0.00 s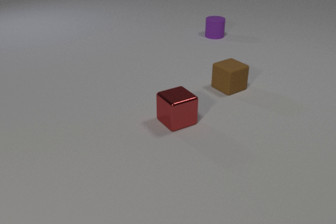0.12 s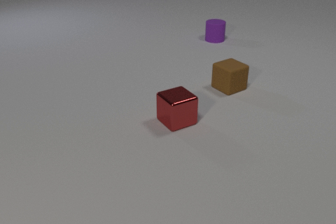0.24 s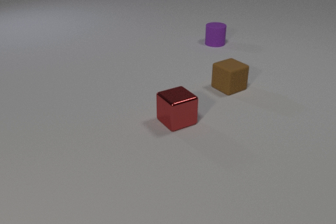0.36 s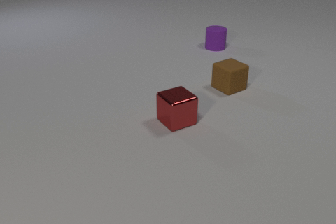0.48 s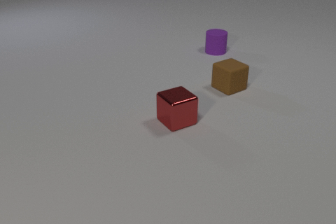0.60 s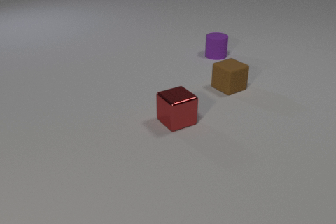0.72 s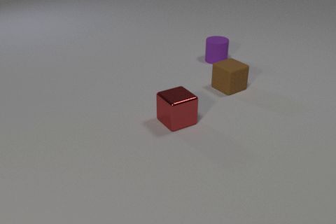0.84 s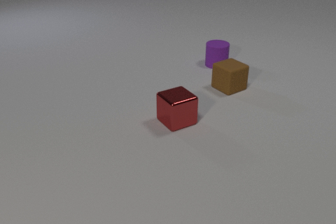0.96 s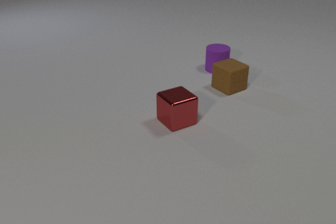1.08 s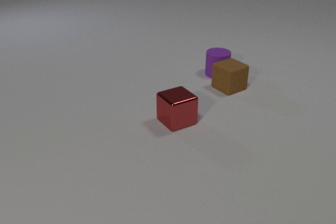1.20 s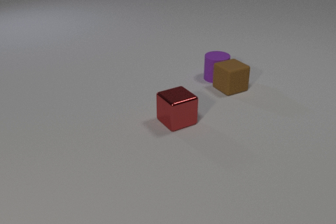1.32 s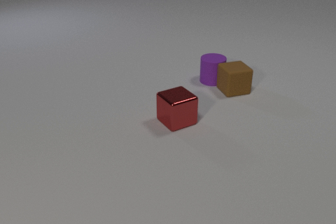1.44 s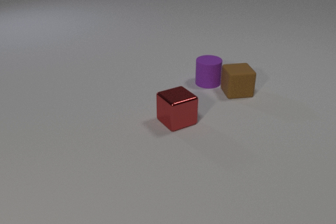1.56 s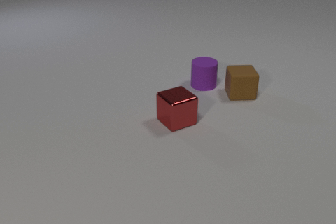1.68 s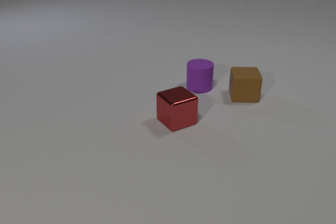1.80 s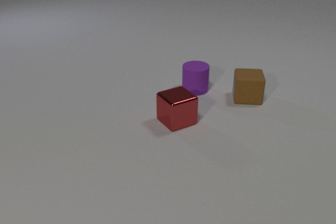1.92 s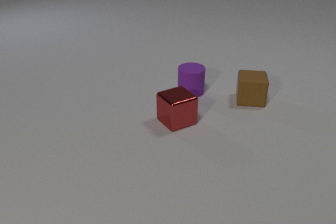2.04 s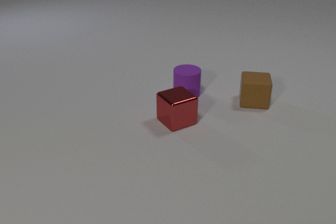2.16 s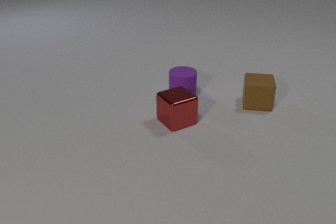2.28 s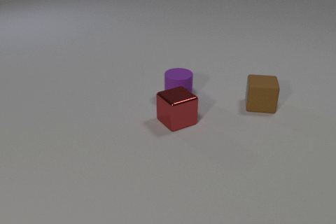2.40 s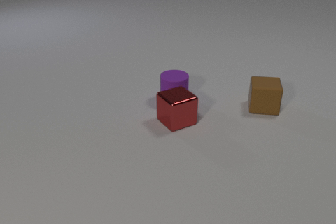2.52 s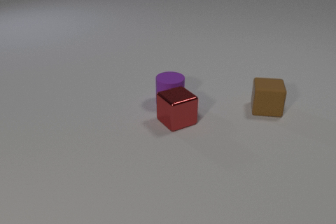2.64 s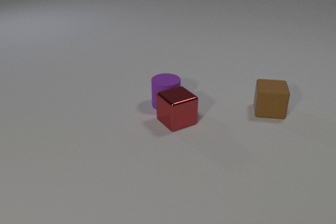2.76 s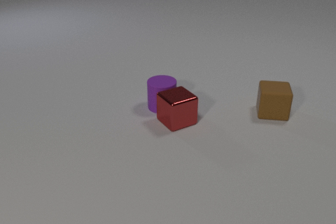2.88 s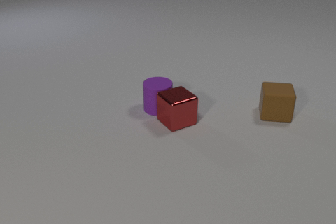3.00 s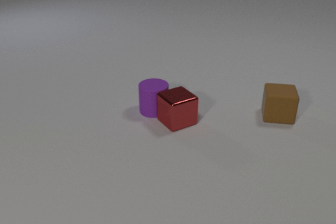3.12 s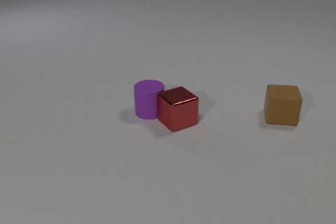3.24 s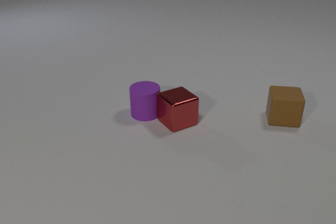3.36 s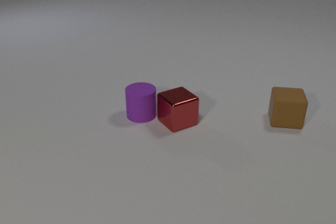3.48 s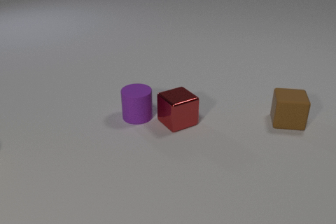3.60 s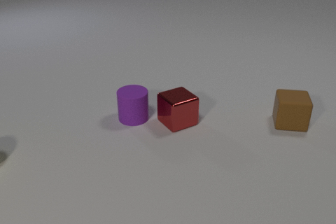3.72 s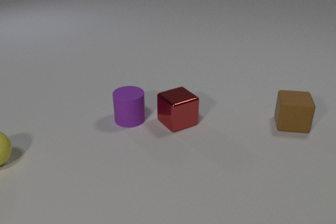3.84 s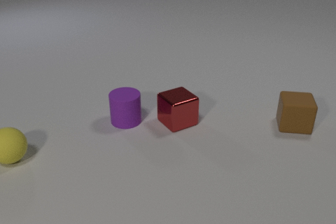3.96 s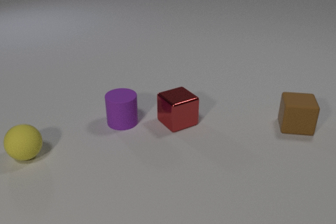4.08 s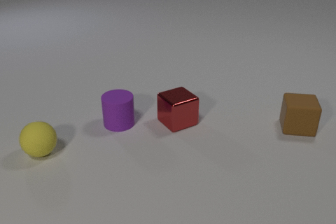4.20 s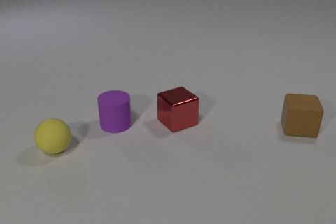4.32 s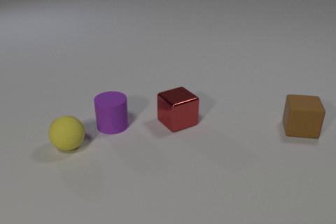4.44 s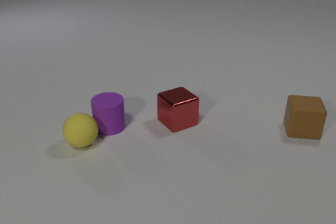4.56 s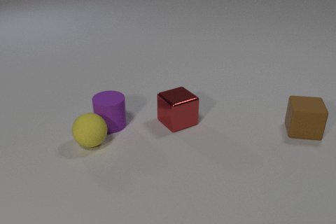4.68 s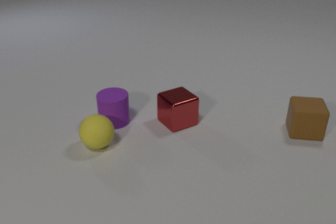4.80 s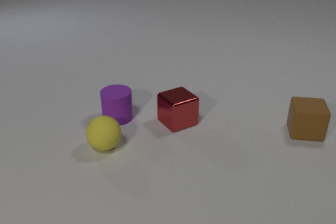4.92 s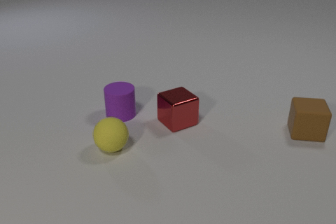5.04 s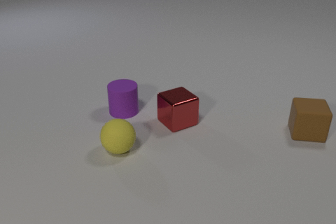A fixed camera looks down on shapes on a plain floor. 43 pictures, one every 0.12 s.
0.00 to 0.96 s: The purple rubber cylinder slides toward the camera.
0.96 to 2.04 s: The purple rubber cylinder slides toward the camera and to the left. The brown rubber cube slides toward the camera and to the right, spins clockwise seen from above by about 45 degrees, its near face sliding to the left. The purple rubber cylinder and the brown rubber cube collide.
2.04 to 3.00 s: The purple rubber cylinder slides toward the camera and to the left. The brown rubber cube slides to the right and toward the camera. The purple rubber cylinder and the red metal cube collide.
3.00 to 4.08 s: The purple rubber cylinder slides to the left and toward the camera. The brown rubber cube slides to the right and toward the camera. The yellow rubber sphere comes in at the left edge, rolls to the right.
4.08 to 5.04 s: The purple rubber cylinder slides away from the camera. The brown rubber cube slides to the right and toward the camera. The yellow rubber sphere rolls to the right. The purple rubber cylinder and the yellow rubber sphere collide.
What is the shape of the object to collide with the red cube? cylinder.
Are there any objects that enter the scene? yes.
What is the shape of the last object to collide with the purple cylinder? sphere.
